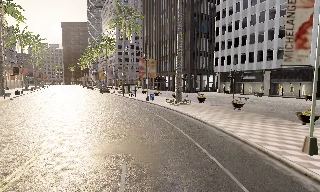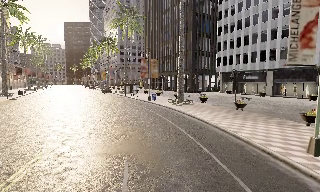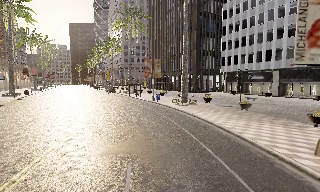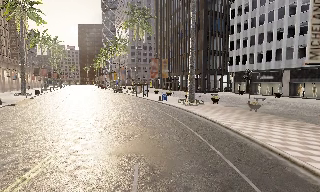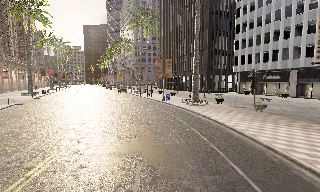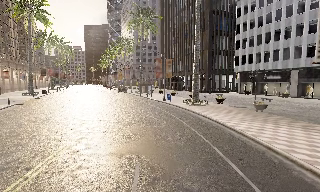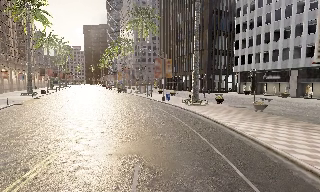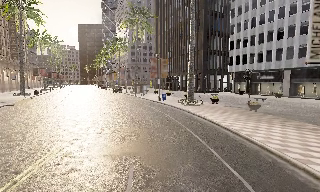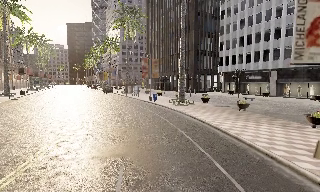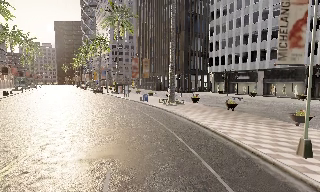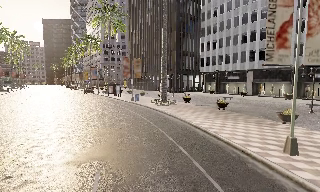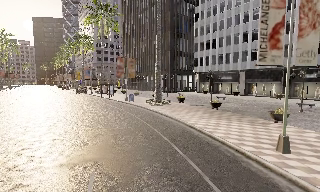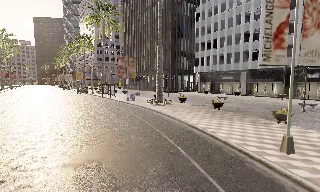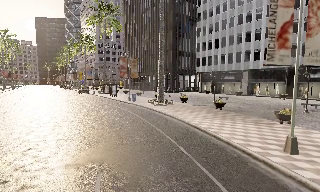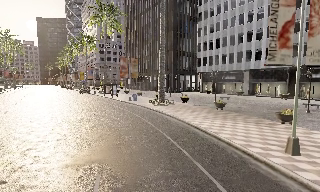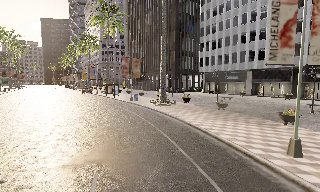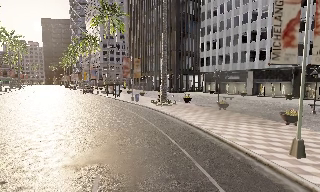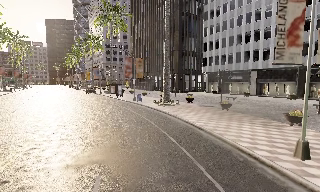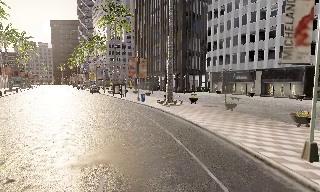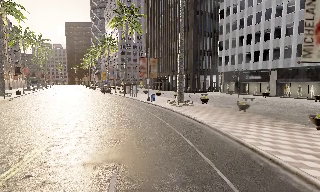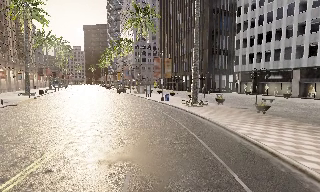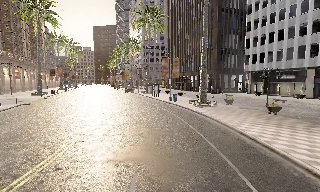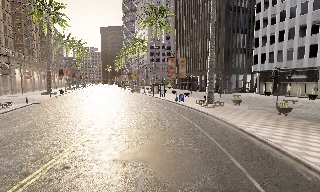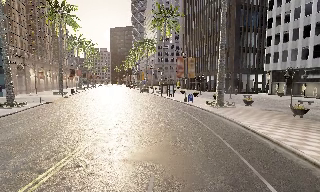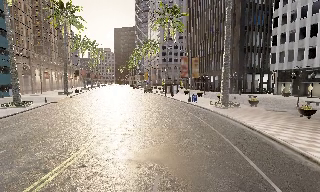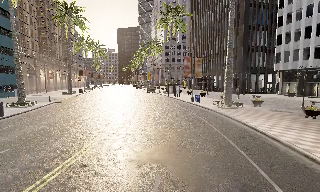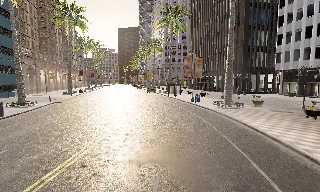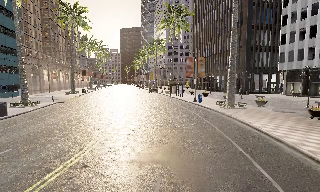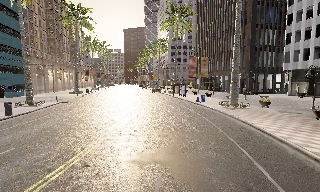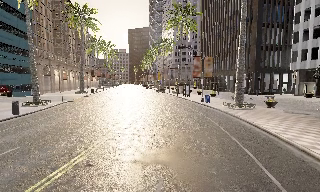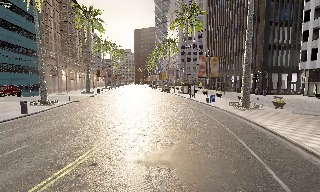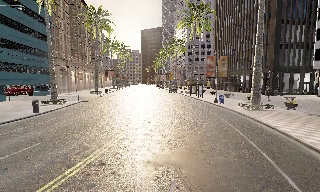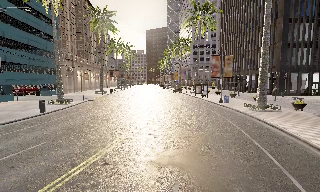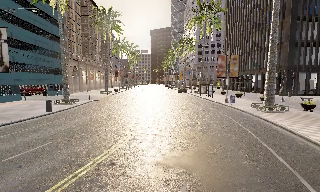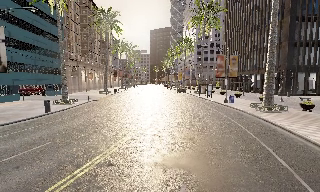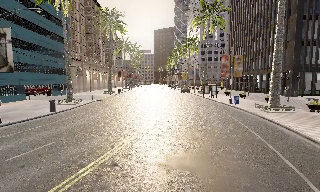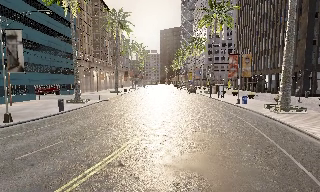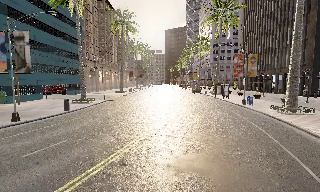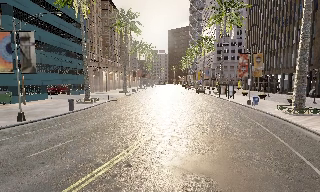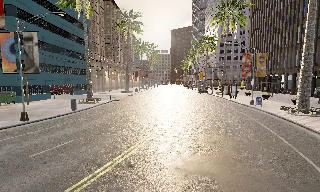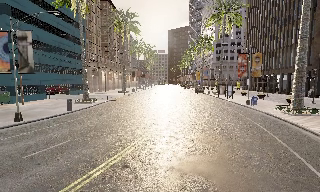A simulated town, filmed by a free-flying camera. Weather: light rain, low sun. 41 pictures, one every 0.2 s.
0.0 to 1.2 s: The camera shifts only a little, or ends up much as it began.
1.2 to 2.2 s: The camera swings to its right by about 15 degrees, and the scene slides to the left.
2.2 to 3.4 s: The camera shifts only a little, or ends up much as it began.
3.4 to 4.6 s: The camera swings to its left by about 20 degrees, and the scene slides to the right.
4.6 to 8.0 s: The scene slides to the right, as the camera pans about 20 degrees to its left. It travels forward, about 1 m, so what stands in front looms larger.
The film runs forward here.
